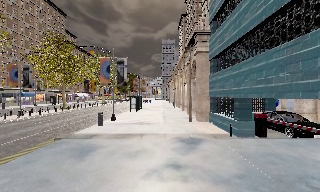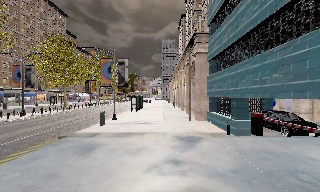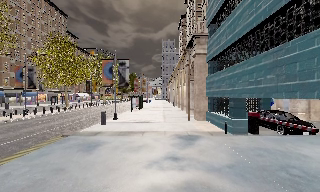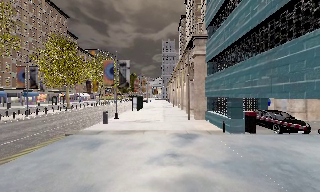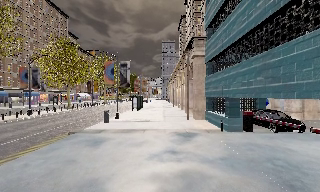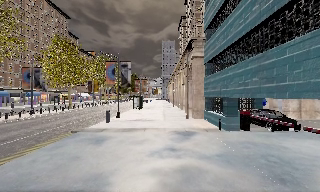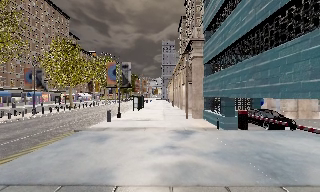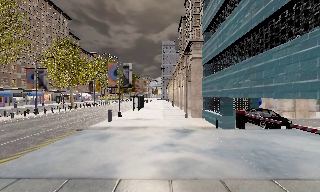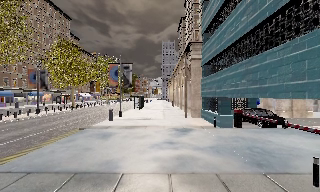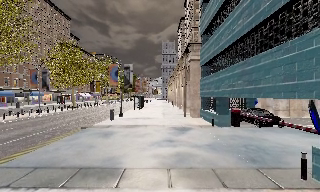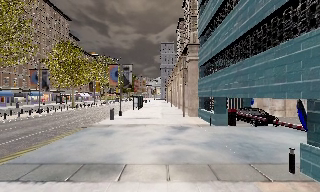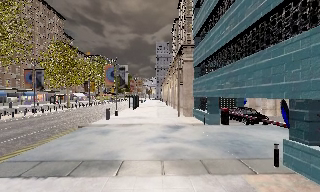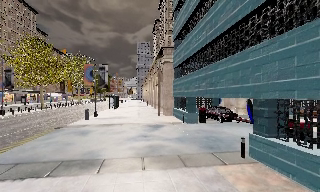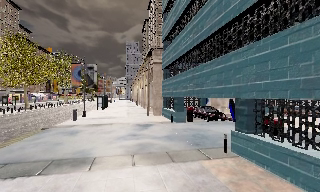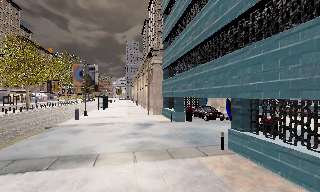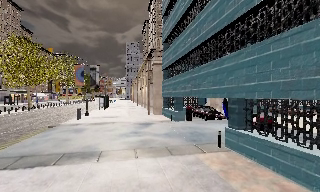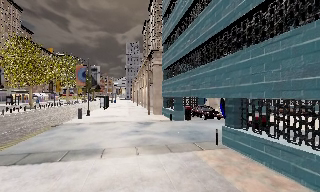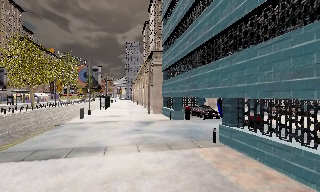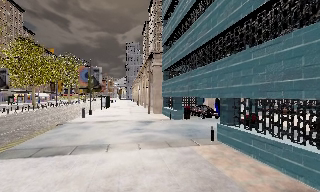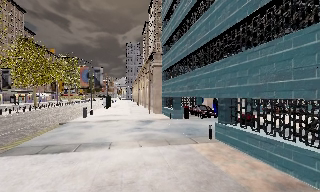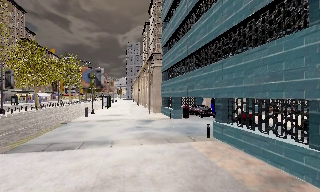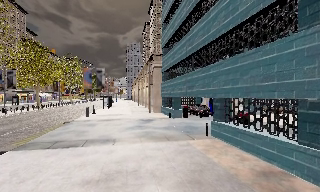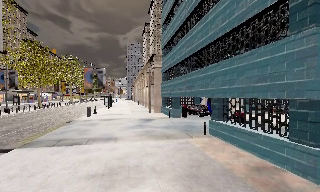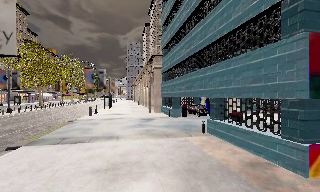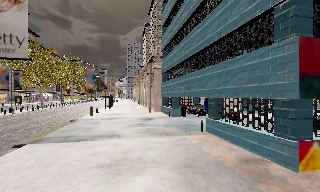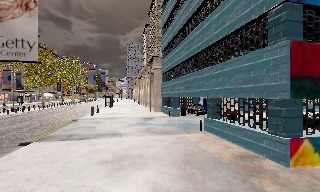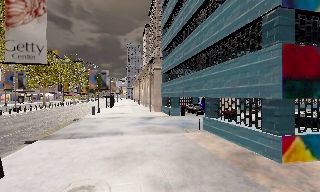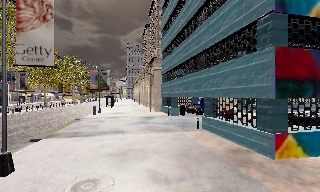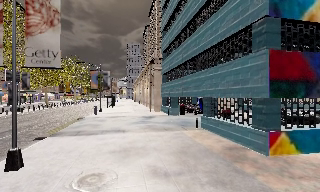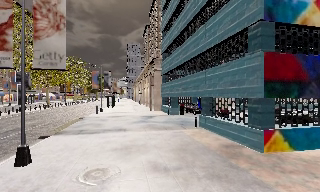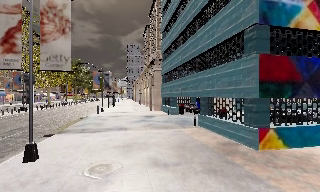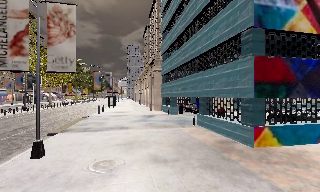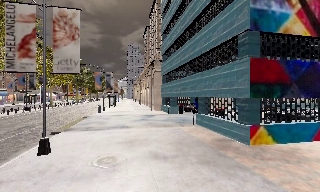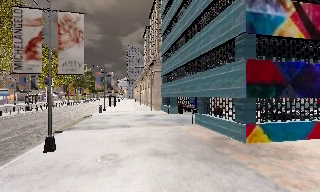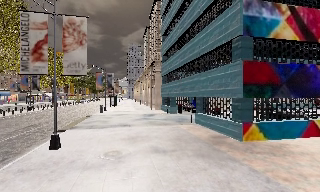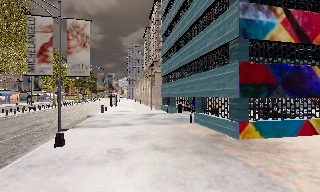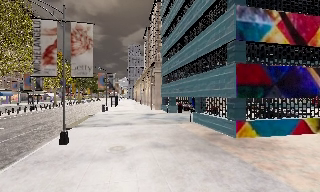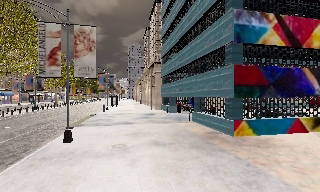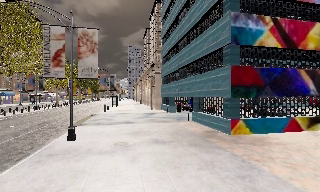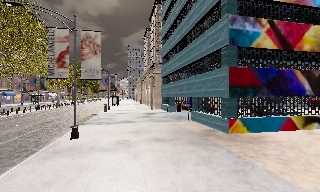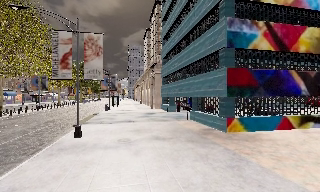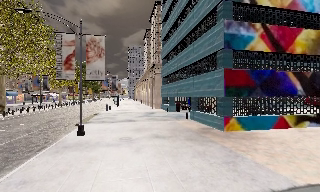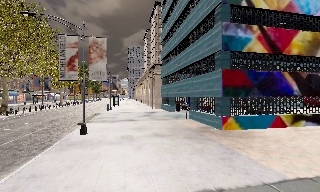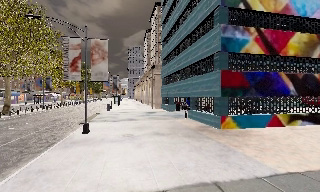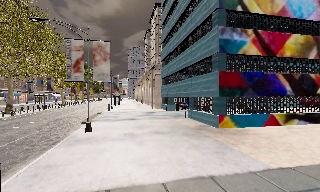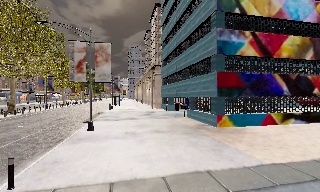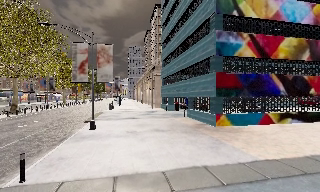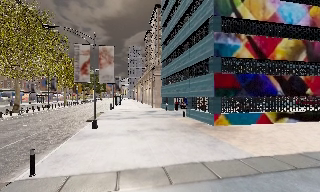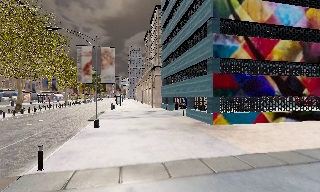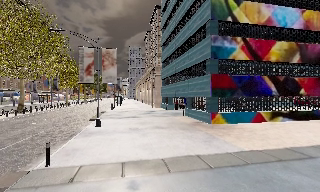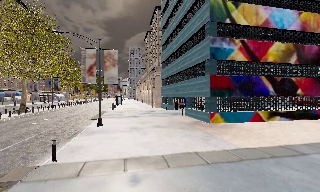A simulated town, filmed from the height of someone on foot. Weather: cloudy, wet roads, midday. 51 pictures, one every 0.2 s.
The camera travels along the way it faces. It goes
backward.
0.0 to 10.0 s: The camera pans to its right, which is clockwise from overhead, by about 15 degrees. It travels backward, about 18 m, so what stands in front gets smaller.
The film runs backward here.
